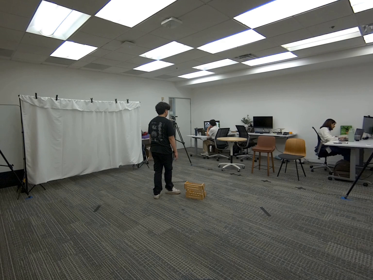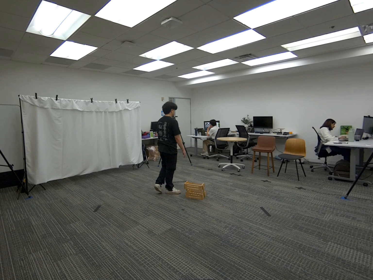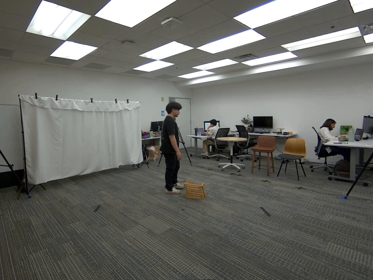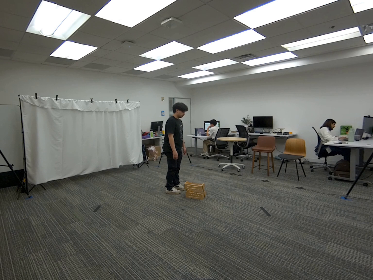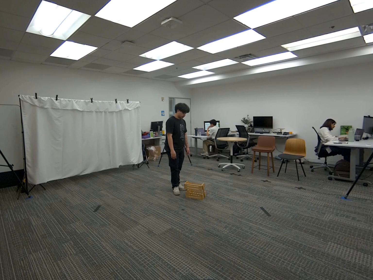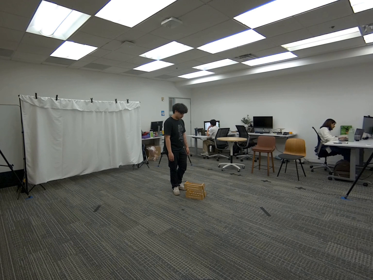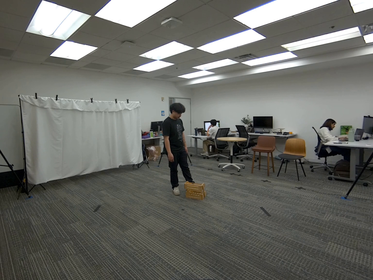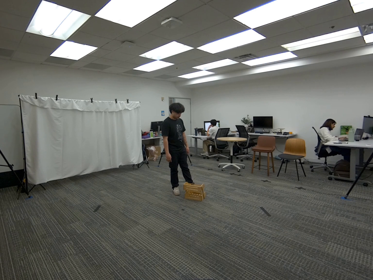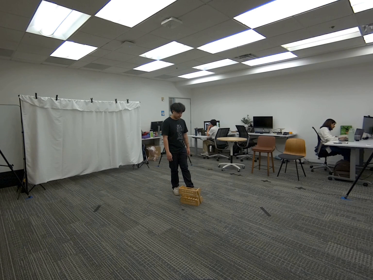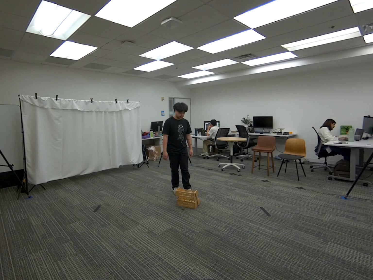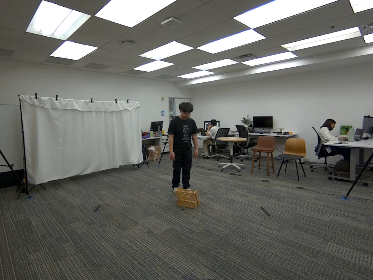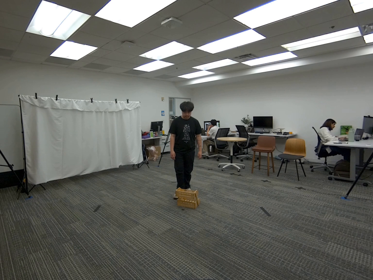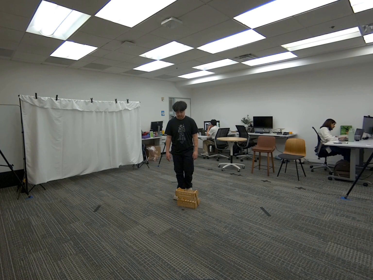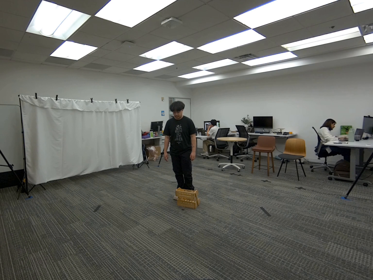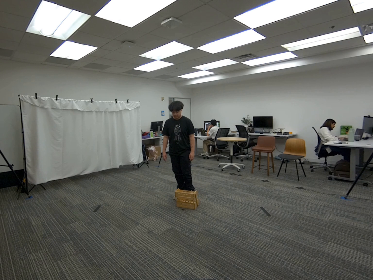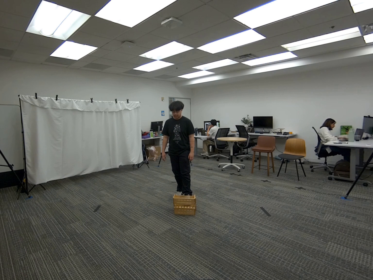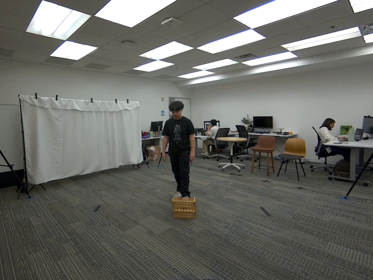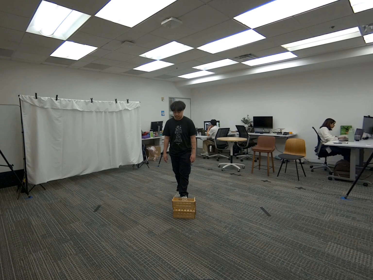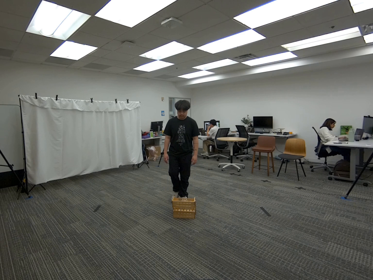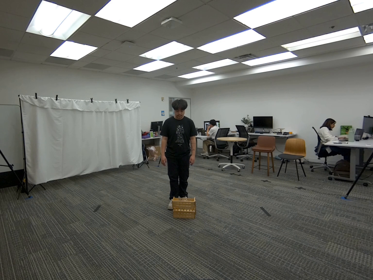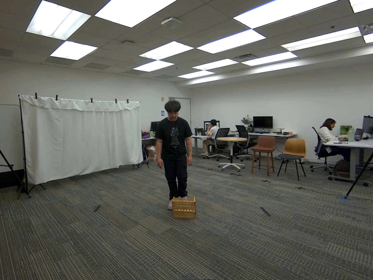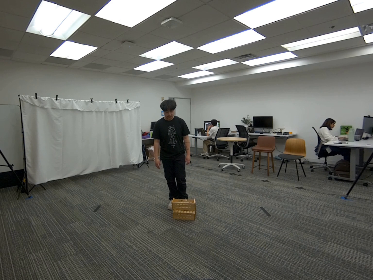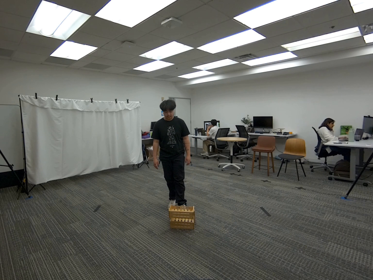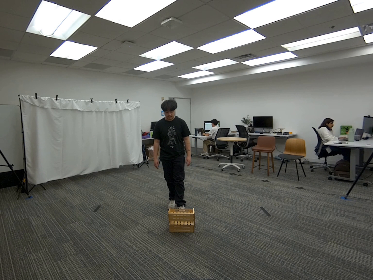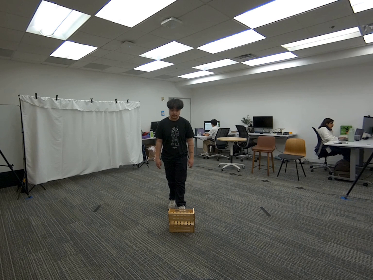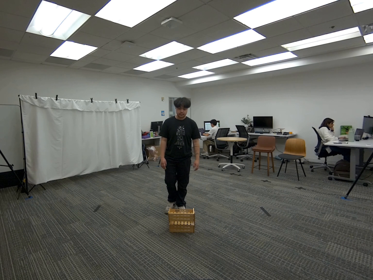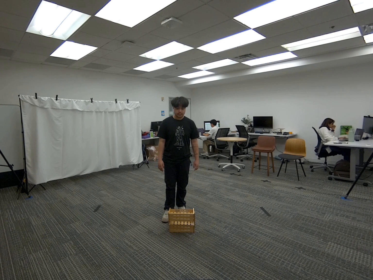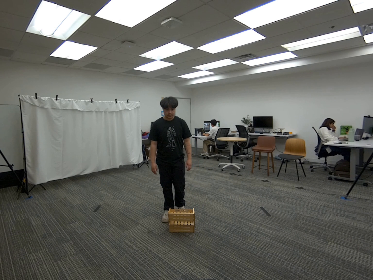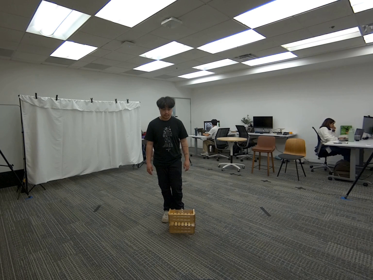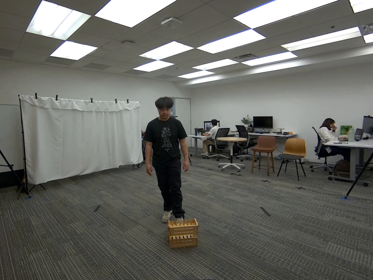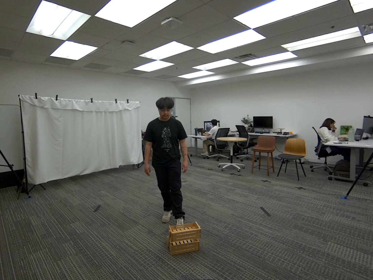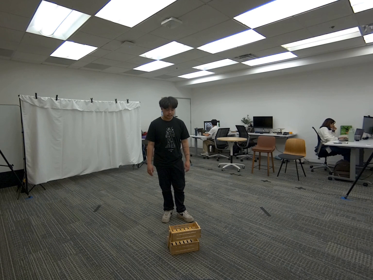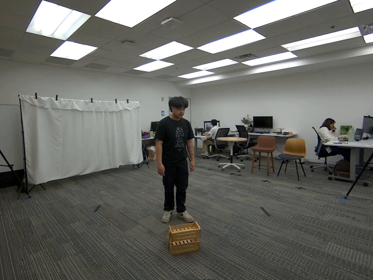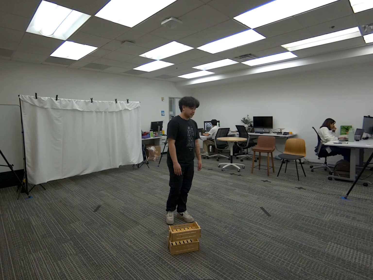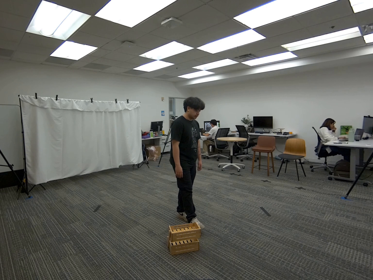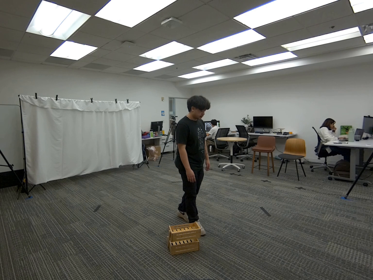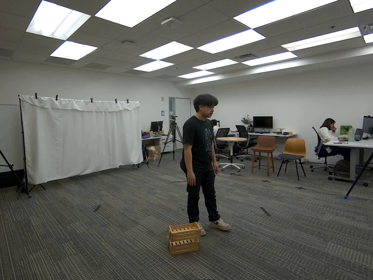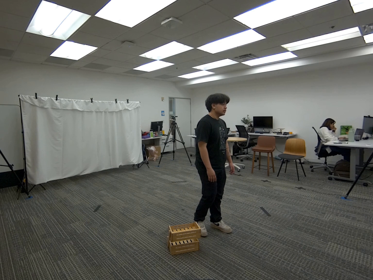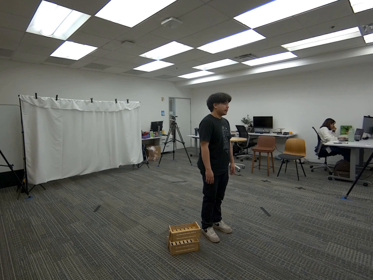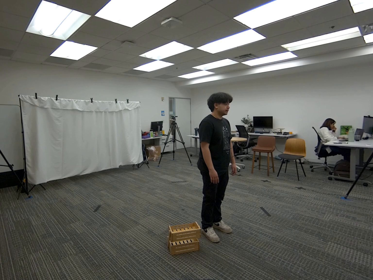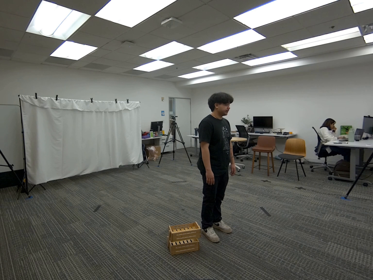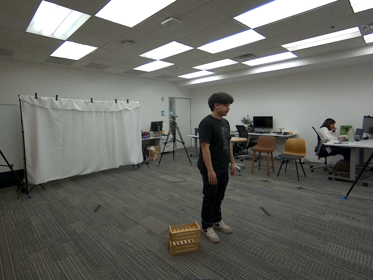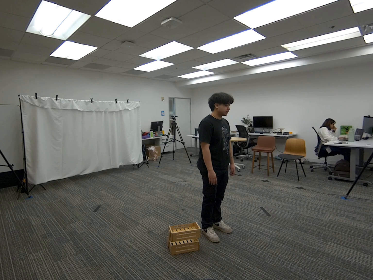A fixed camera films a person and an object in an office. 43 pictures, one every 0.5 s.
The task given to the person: Walk over to the wooden crate. Use your right foot to push the wooden crate around the bounding area until the end of sequence.
